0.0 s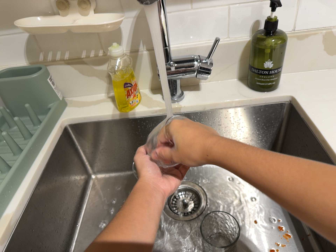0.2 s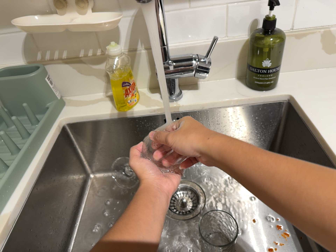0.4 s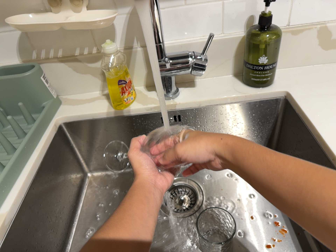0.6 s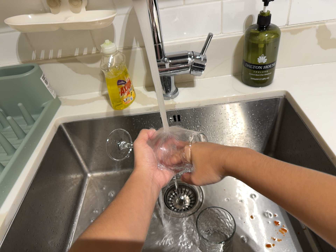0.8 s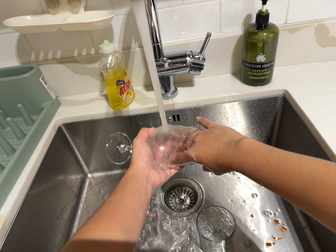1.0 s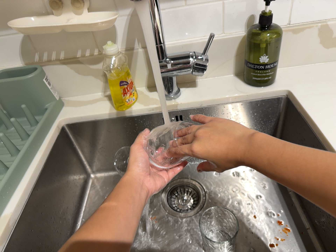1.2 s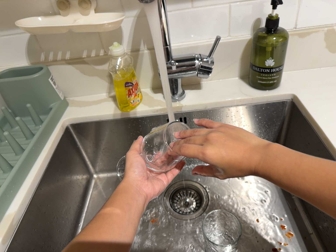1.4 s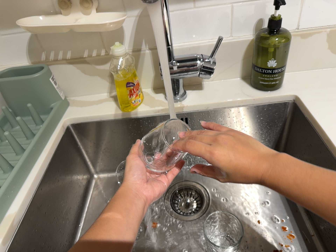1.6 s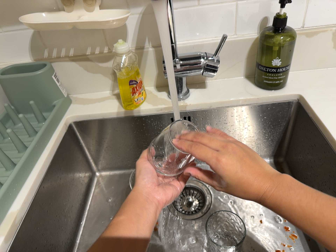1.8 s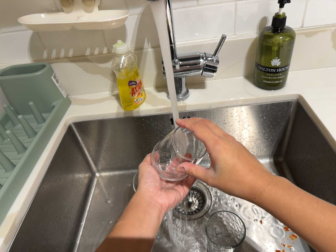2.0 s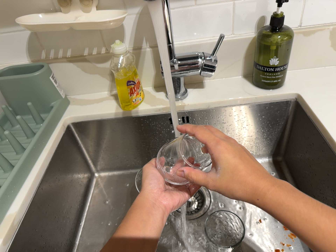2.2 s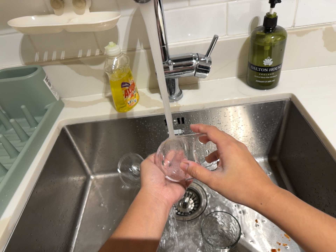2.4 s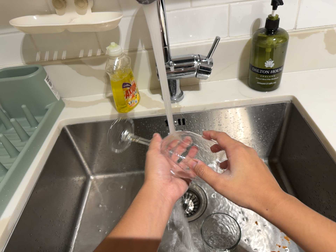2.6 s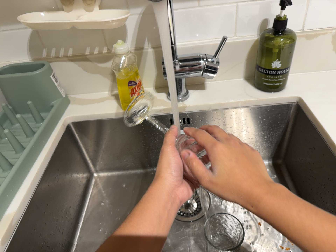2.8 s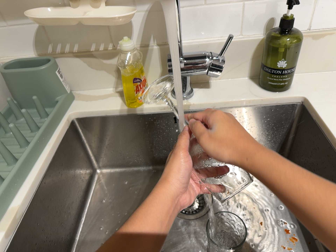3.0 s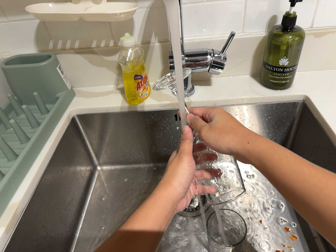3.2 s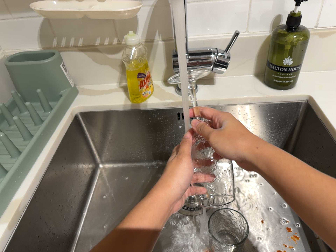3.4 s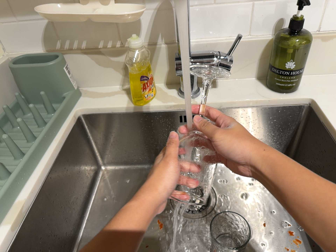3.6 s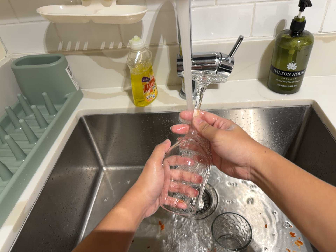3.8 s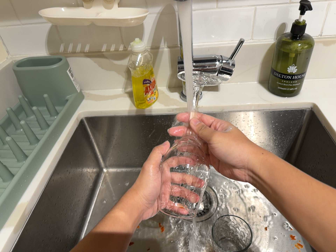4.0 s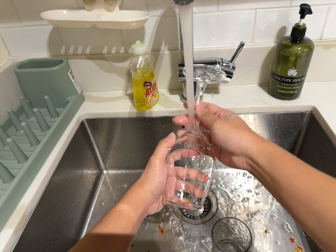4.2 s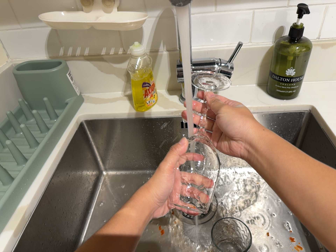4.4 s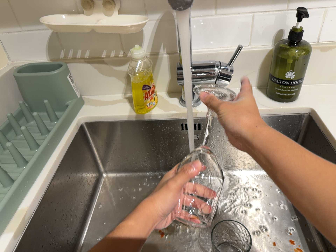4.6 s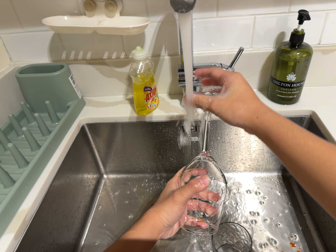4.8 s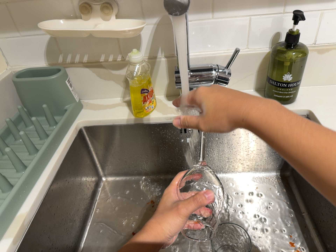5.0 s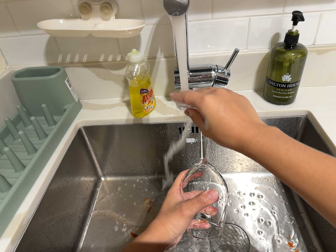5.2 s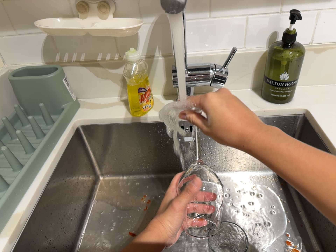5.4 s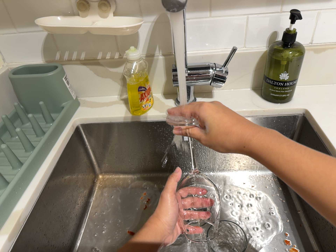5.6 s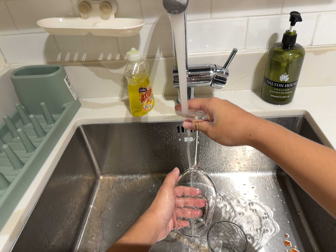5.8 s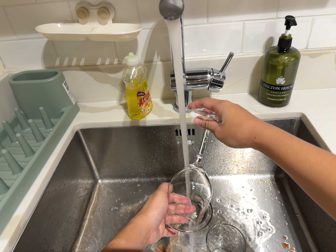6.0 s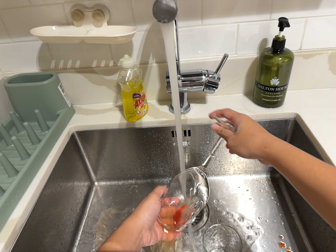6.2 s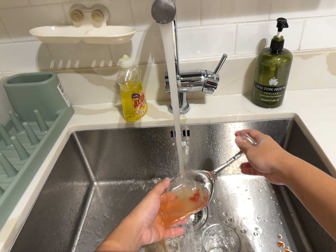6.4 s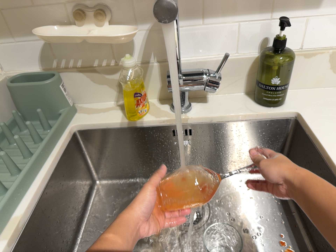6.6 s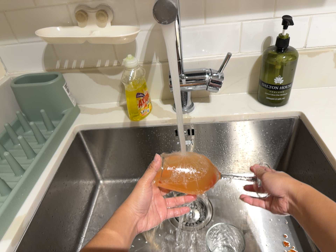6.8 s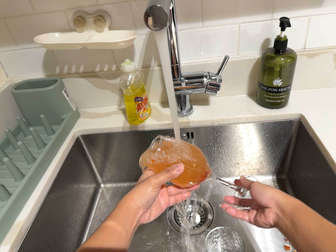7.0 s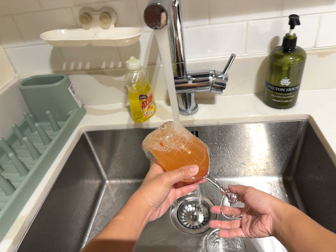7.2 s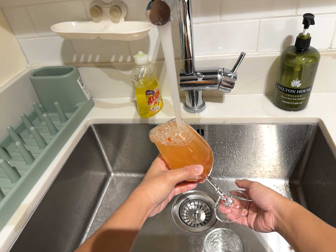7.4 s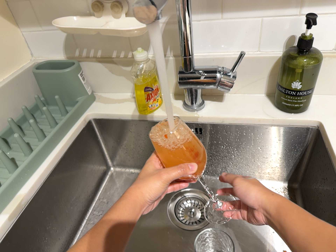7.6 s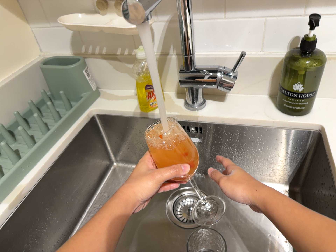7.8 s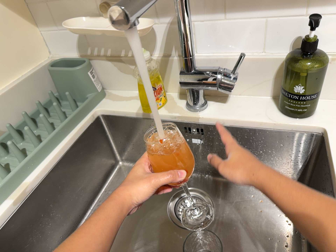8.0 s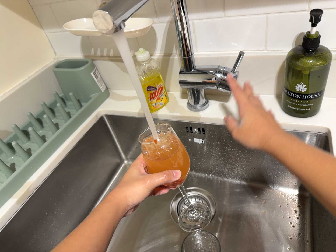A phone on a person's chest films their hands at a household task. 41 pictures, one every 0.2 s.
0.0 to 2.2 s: The camera shifts only a little, or ends up much as it began.
2.2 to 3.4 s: The camera shifts only a little, or ends up much as it began.
3.4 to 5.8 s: The camera shifts only a little, or ends up much as it began.
5.8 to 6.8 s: The camera shifts only a little, or ends up much as it began.
6.8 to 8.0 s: The camera pans to its left by about 15 degrees. It travels to its right, about 16 cm. It rolls about its line of sight by about 10 degrees, and the scene rotates clockwise.
The film runs backward here.
